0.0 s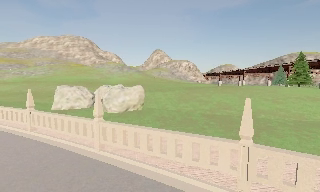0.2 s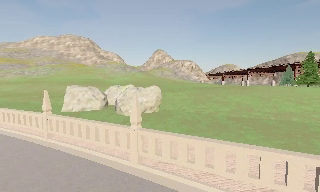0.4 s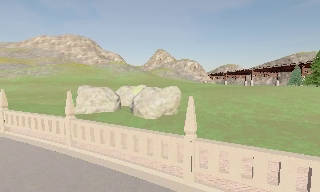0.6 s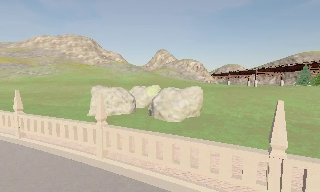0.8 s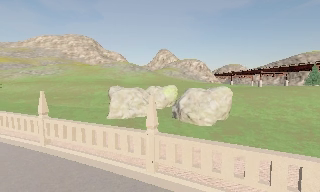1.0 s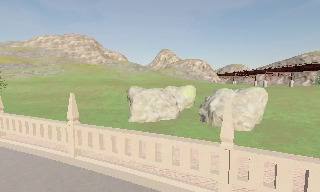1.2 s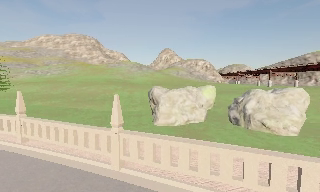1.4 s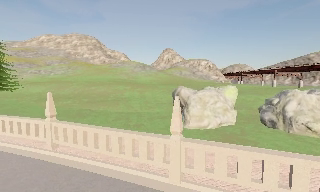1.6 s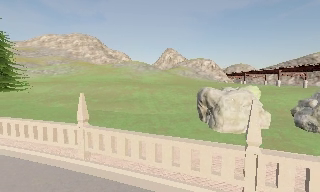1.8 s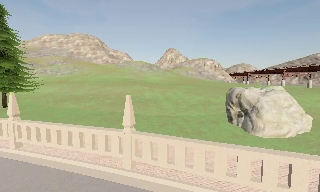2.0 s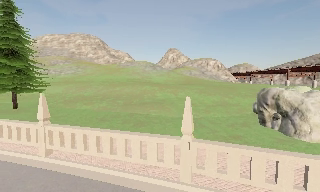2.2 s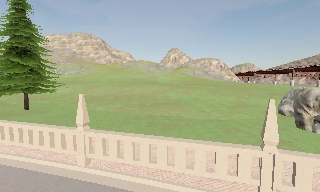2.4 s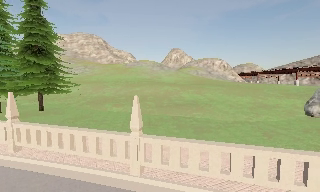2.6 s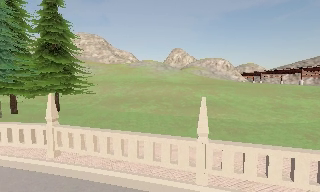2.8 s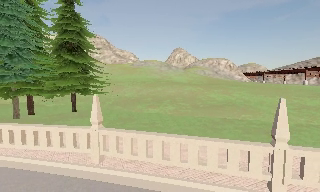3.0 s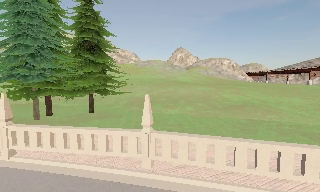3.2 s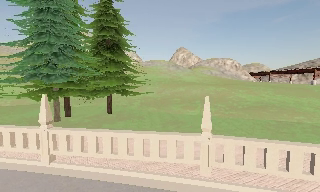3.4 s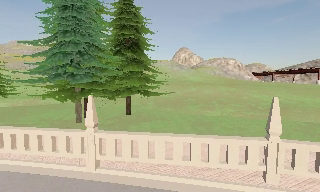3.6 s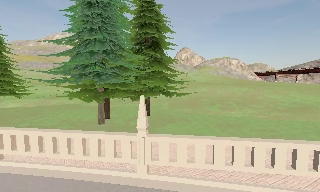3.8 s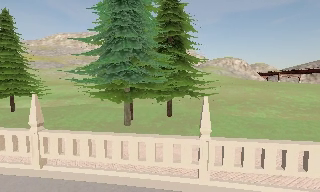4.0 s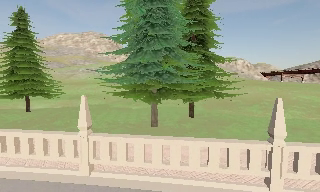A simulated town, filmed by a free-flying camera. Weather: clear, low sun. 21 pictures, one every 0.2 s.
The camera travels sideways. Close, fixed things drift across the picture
to the right.
0.0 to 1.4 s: The camera travels to its left and forward, about 17 m, so close, fixed things drift to the right.
1.4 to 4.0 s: The camera travels to its left, about 30 m, so close, fixed things drift to the right.
The film runs forward here.
